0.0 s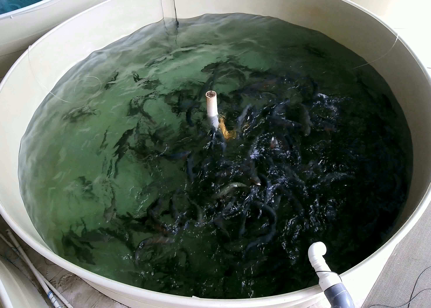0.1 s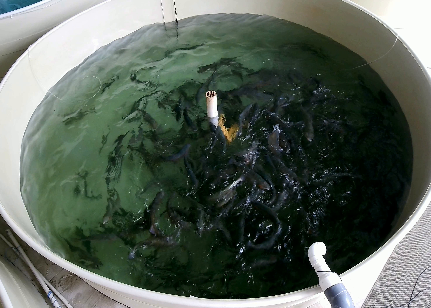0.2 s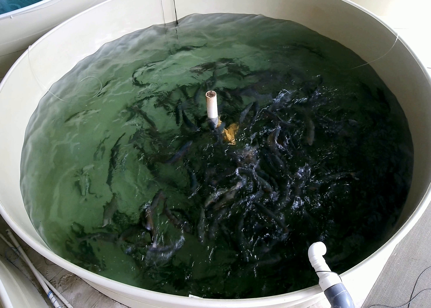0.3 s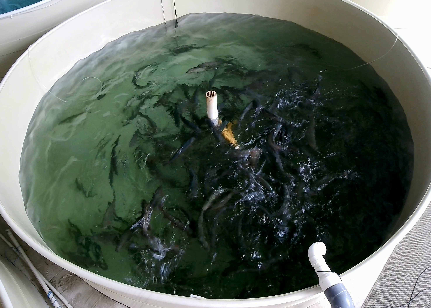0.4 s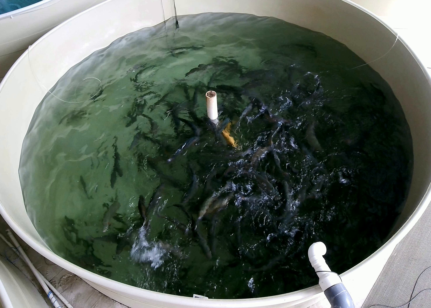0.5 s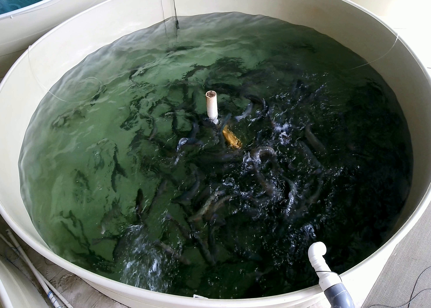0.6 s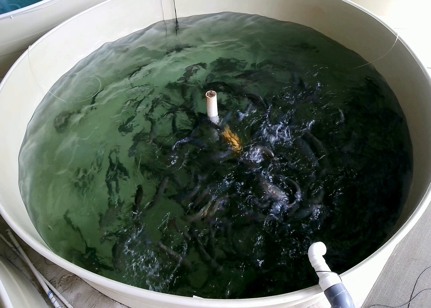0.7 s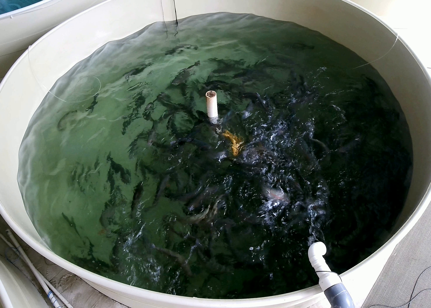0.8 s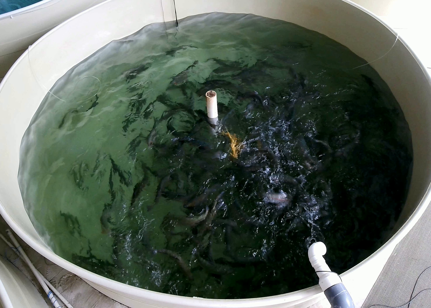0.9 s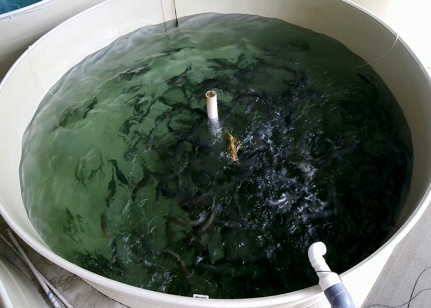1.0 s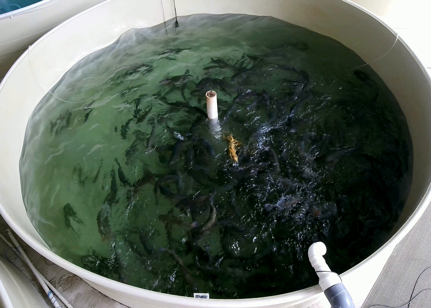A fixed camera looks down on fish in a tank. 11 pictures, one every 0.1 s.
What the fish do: Strong feeding.
